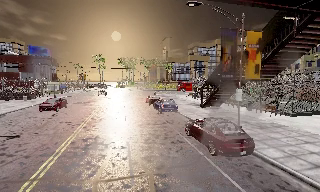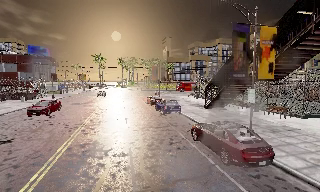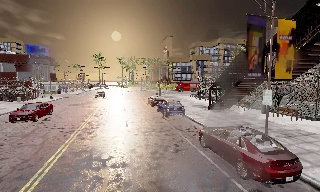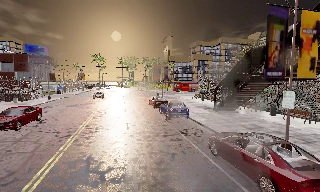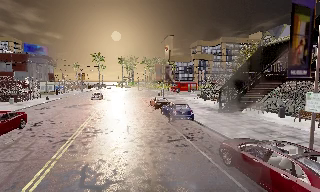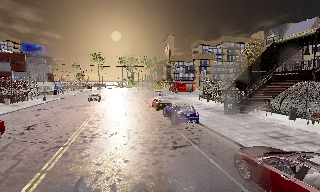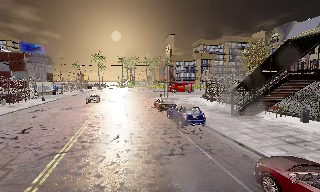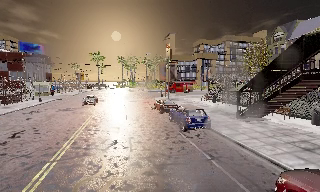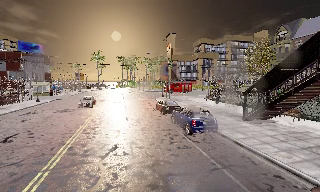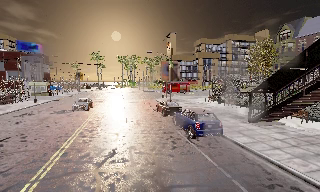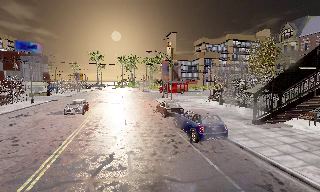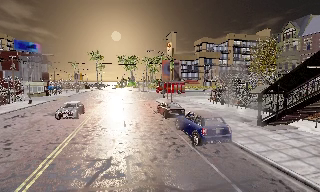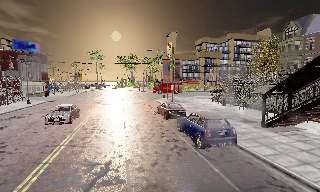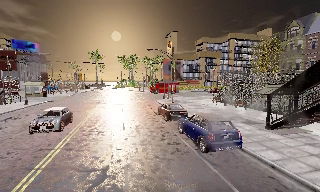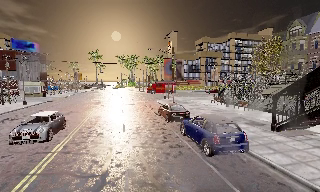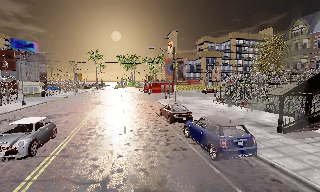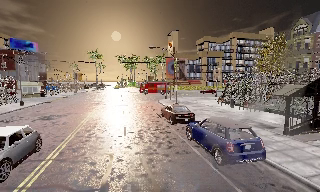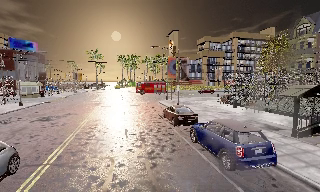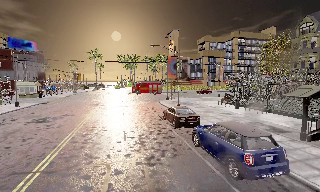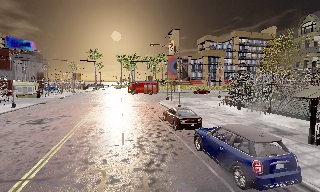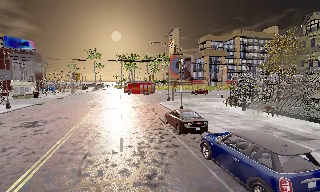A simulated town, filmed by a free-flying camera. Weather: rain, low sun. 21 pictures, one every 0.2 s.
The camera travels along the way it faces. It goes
forward.
0.0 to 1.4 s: The camera travels forward, about 7 m, so what stands in front looms larger.
1.4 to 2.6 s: The camera travels forward, about 3.5 m, so what stands in front looms larger. It loses speed.
2.6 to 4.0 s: The camera travels forward, about 3.5 m, so what stands in front looms larger. It gains speed.
The film runs forward here.
